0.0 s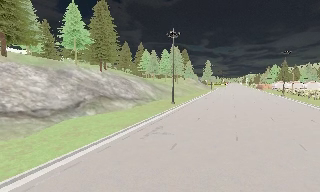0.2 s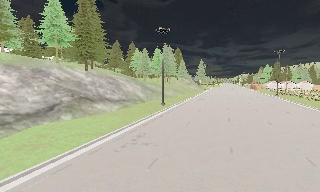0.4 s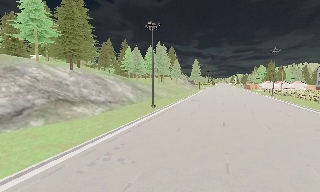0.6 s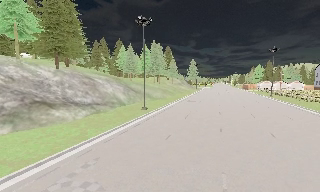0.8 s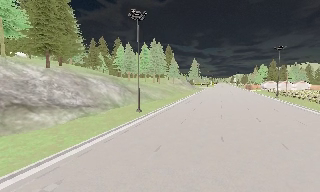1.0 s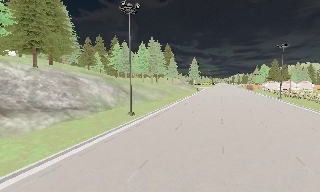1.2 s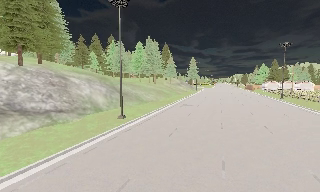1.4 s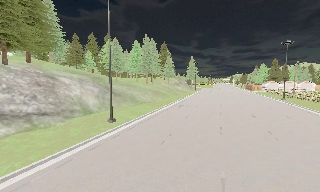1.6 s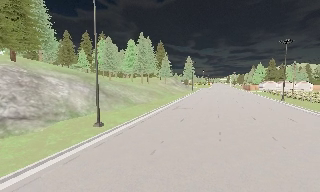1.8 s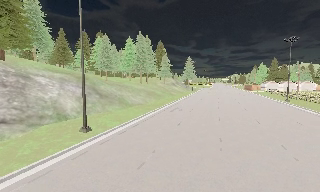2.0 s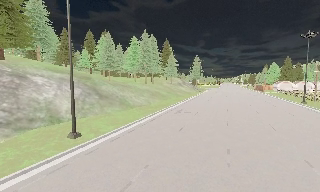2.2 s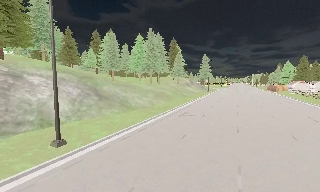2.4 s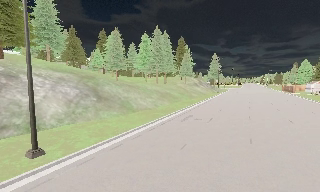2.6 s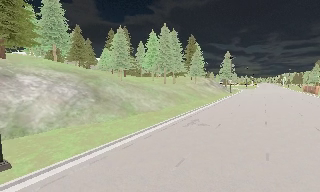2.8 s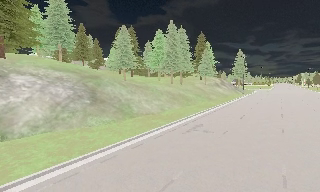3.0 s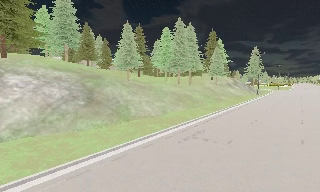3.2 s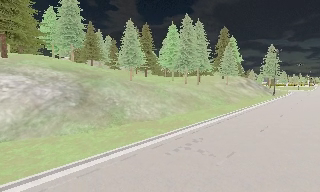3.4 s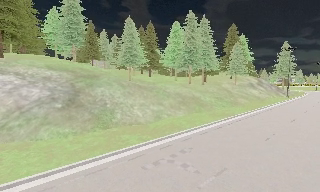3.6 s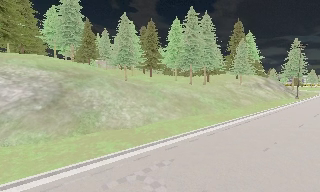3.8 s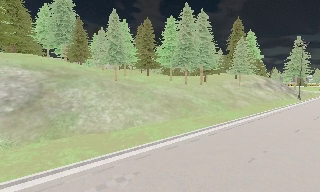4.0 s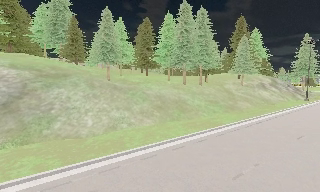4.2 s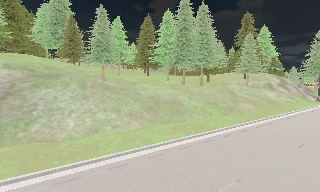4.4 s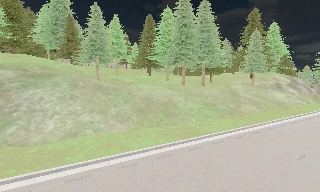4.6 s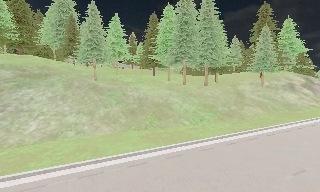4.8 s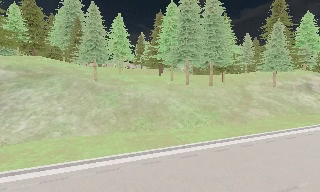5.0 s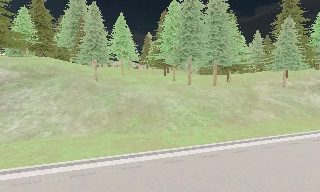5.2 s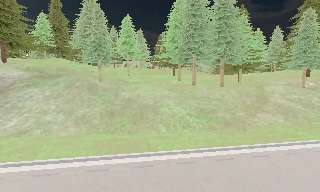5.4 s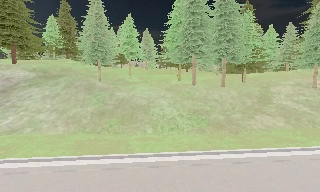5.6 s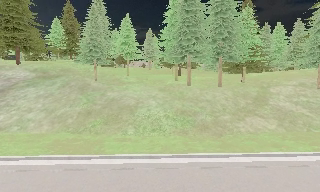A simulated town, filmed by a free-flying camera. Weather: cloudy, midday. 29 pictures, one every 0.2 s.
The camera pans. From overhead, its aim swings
counterclockwise.
0.0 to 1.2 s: The camera travels forward and to its right, about 12 m, so what stands in front looms larger.
1.2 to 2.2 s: The camera travels forward, about 8 m, so what stands in front looms larger.
2.2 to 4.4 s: The camera pans to its left, which is counterclockwise from overhead, by about 35 degrees. It travels to its right and forward, about 20 m, so close, fixed things drift to the left.
4.4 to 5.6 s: The camera pans to its left, which is counterclockwise from overhead, by about 25 degrees. It travels to its right, about 12 m.
The film runs forward here.
